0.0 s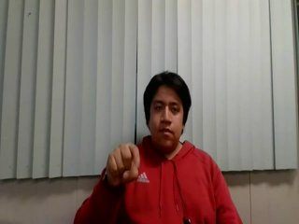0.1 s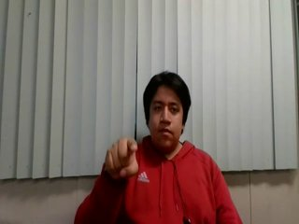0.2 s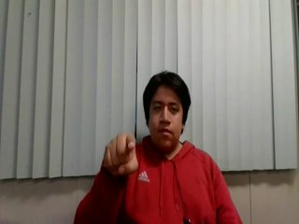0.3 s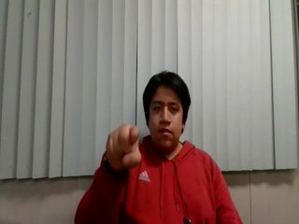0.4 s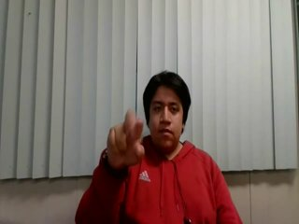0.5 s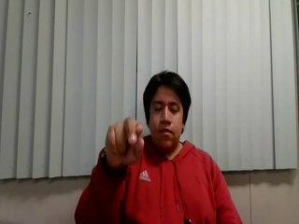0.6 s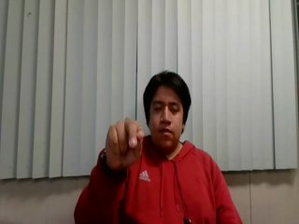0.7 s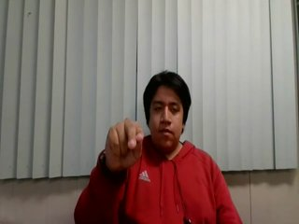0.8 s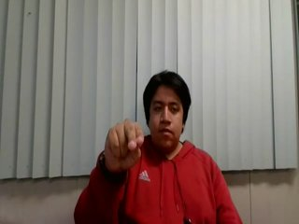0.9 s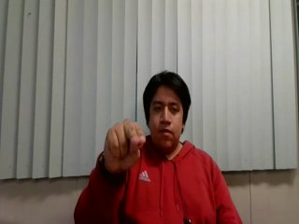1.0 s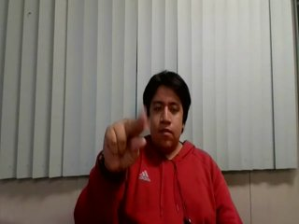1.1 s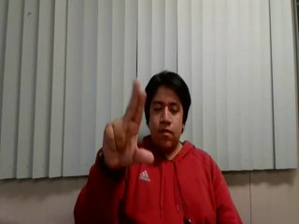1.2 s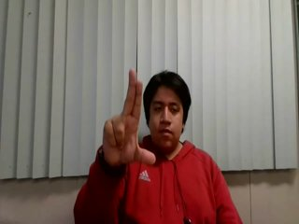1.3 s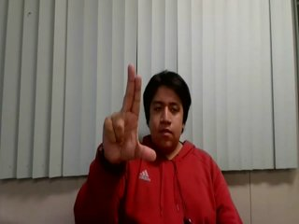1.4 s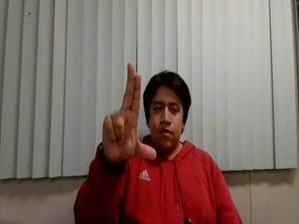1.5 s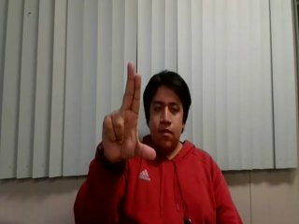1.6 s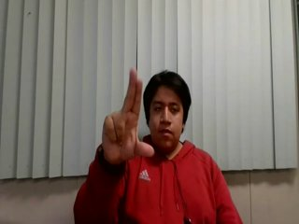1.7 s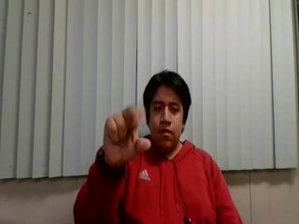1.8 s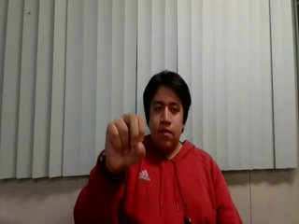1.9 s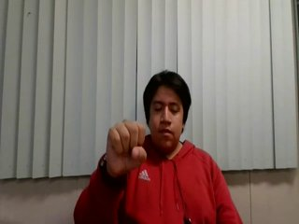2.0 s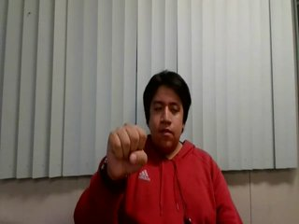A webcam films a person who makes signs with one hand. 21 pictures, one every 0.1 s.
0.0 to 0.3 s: Non-gesture.
0.4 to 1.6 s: Zoom in.
1.7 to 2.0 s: Non-gesture.
